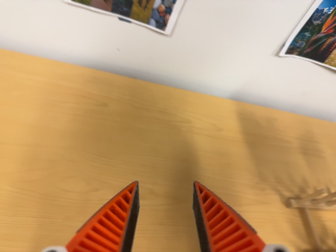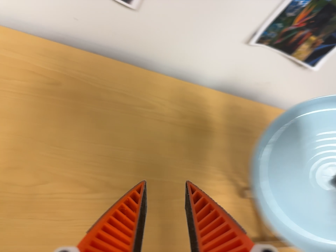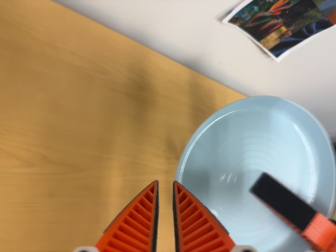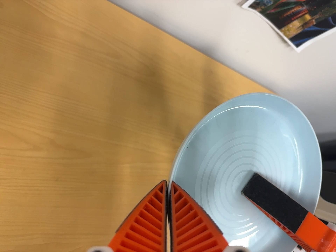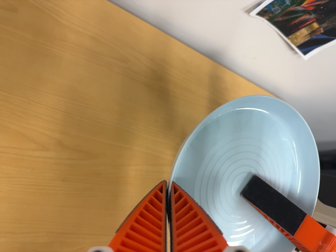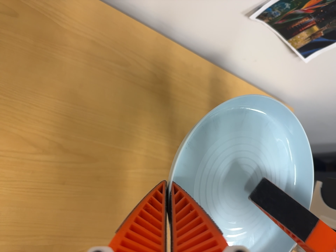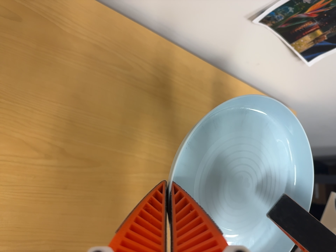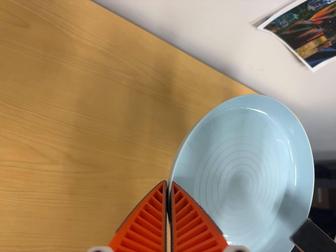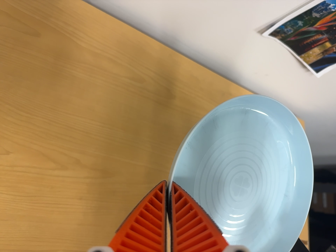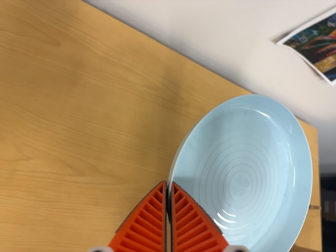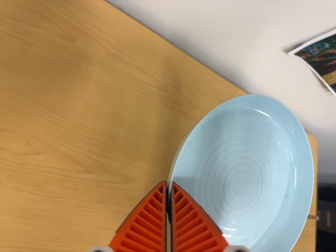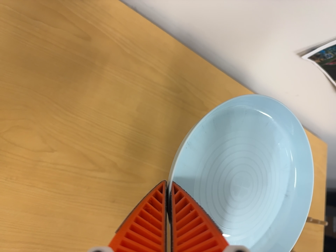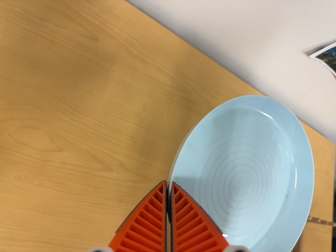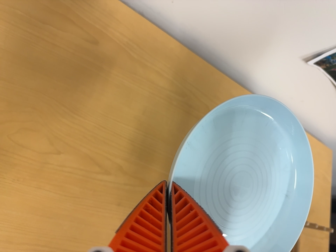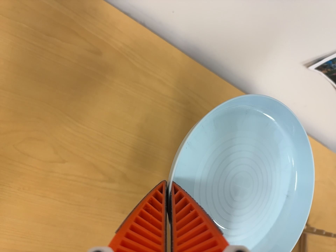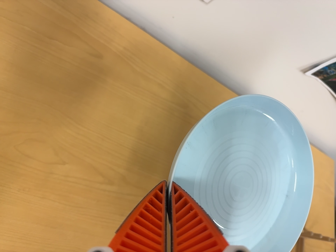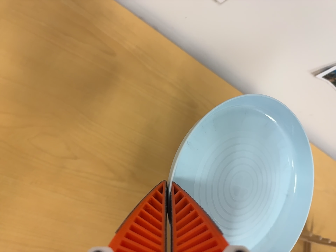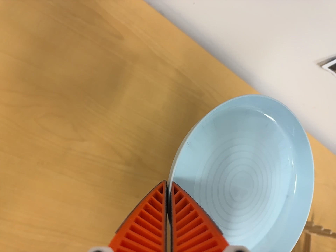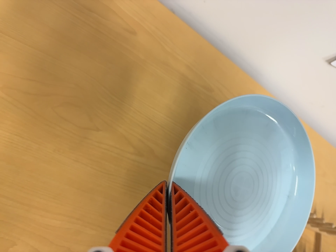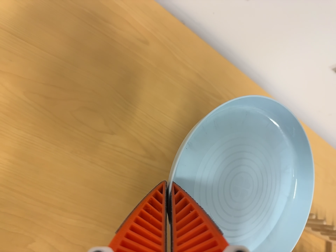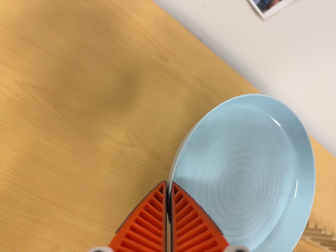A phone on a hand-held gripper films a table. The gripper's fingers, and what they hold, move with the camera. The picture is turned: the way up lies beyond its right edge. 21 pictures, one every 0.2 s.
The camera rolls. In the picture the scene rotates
clockwise.
0.0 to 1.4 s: The camera pans to its right by about 15 degrees. It travels toward the top of its view and forward, about 12 cm. Its aim tips toward the bottom of its view by about 20 degrees. It rolls about its line of sight by about 15 degrees, and the scene rotates clockwise.
1.4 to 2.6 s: The camera travels to its left, about 6 cm, so close, fixed things drift to the right.
2.6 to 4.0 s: The camera travels to its left, toward the bottom of its view and backward, about 10 cm, so close, fixed things drift to the right. Its aim tips toward the top of its view by about 10 degrees.
The film runs backward here.
